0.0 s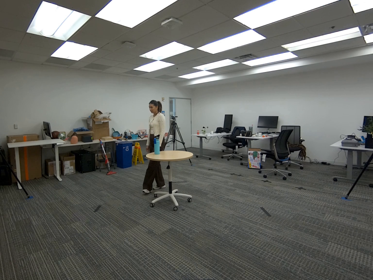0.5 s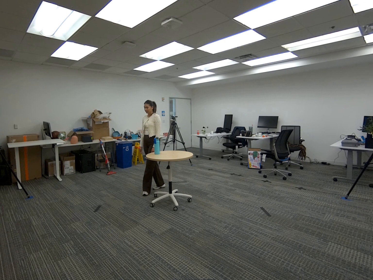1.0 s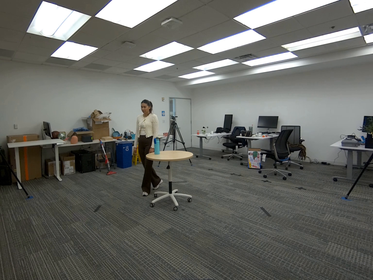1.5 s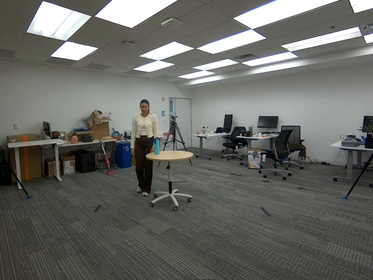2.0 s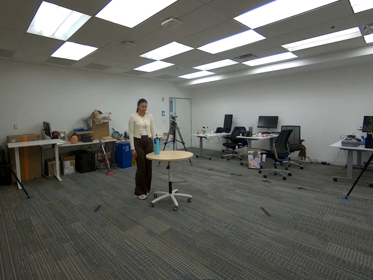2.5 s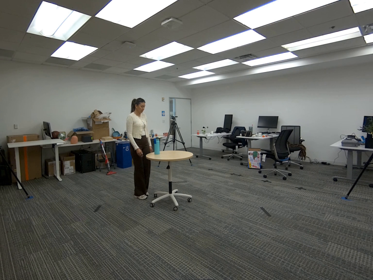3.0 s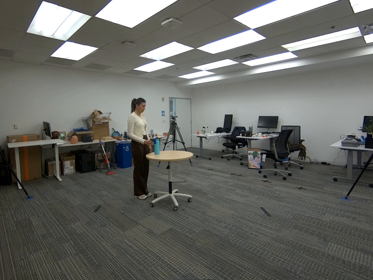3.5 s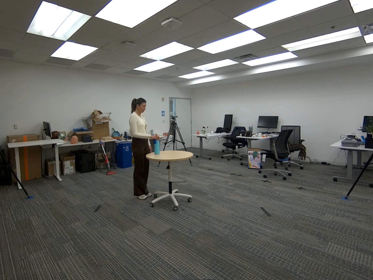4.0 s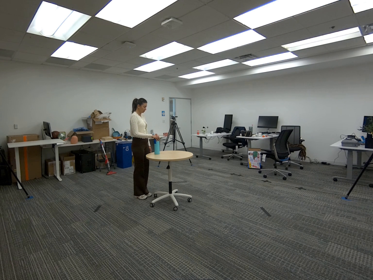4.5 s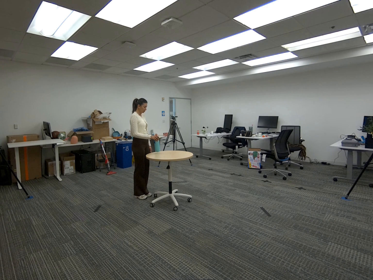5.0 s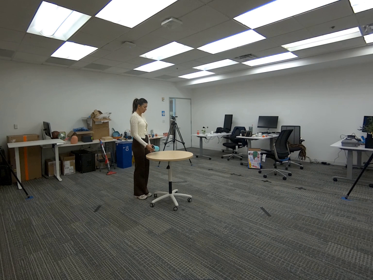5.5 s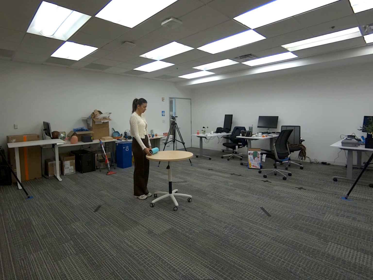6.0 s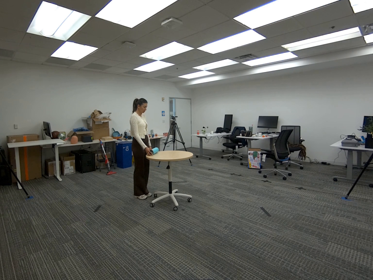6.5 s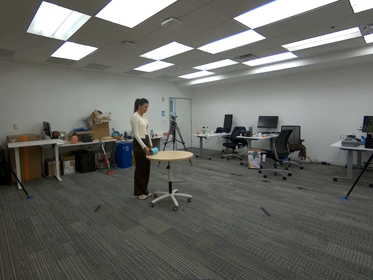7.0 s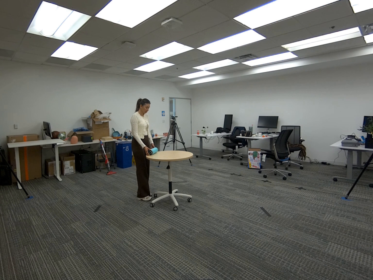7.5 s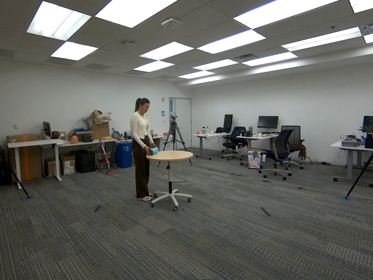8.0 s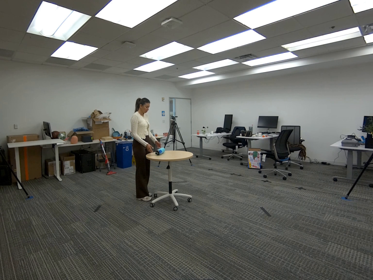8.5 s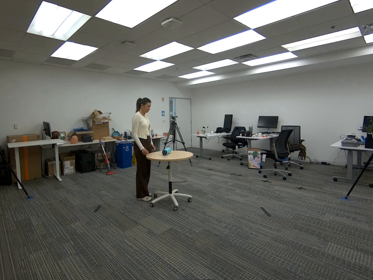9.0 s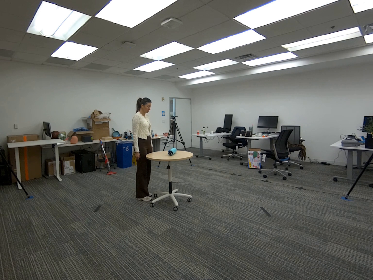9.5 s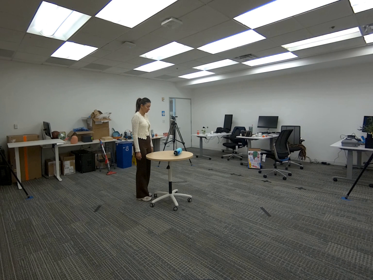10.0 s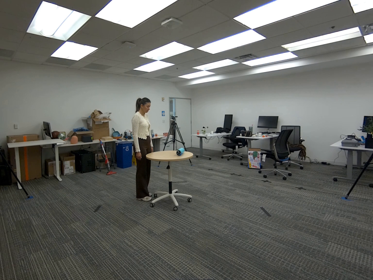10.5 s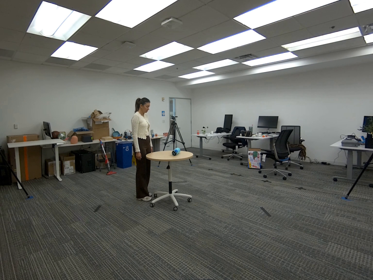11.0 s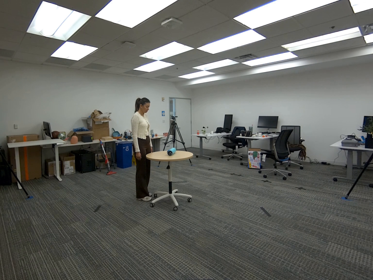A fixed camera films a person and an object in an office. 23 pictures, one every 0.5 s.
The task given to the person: Walk to the cyan water bottle on the round table. Pick it up with your right hand and place it on its side. Then use both hands to gently push it so it rolls across the table.
